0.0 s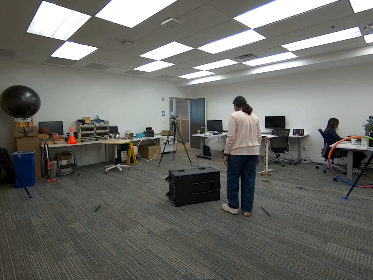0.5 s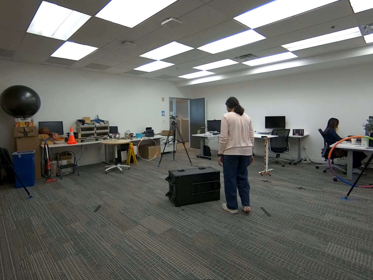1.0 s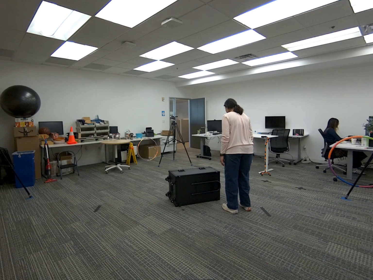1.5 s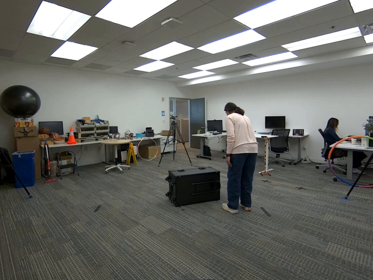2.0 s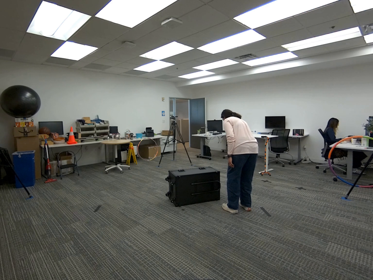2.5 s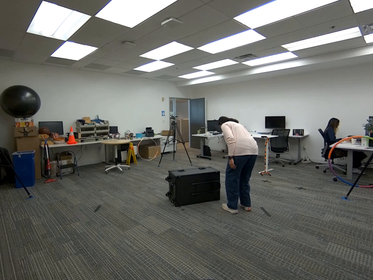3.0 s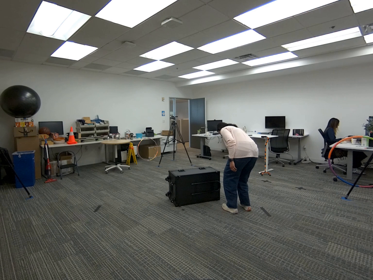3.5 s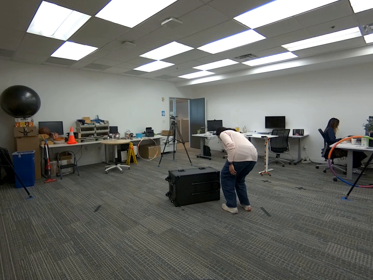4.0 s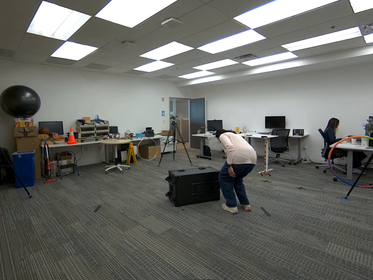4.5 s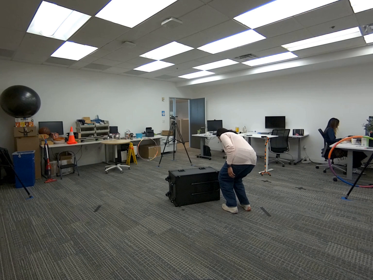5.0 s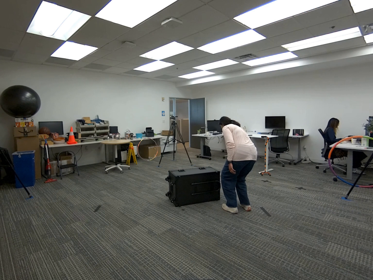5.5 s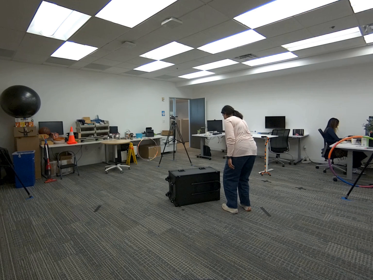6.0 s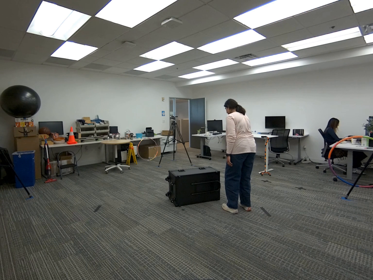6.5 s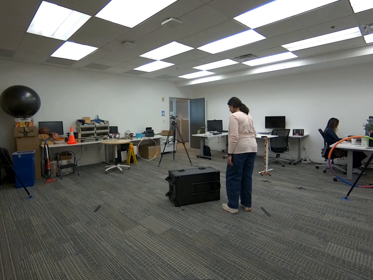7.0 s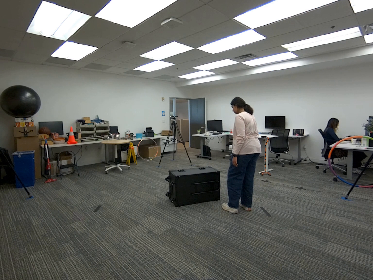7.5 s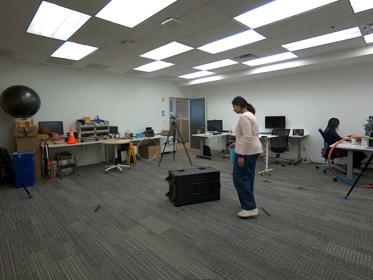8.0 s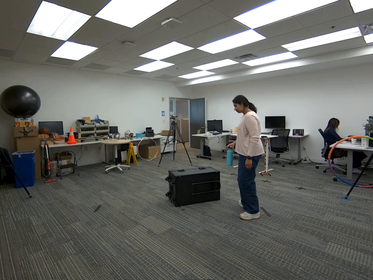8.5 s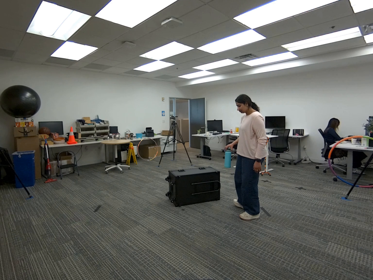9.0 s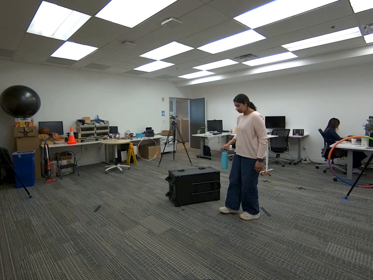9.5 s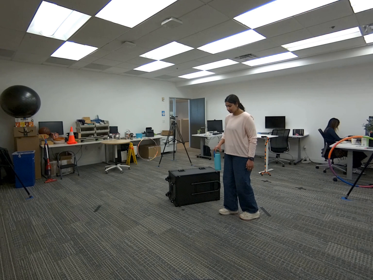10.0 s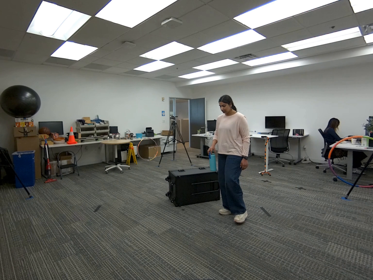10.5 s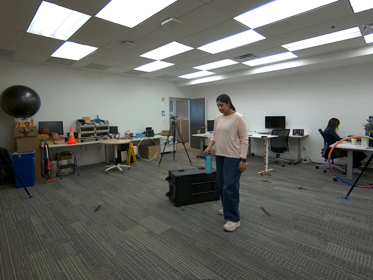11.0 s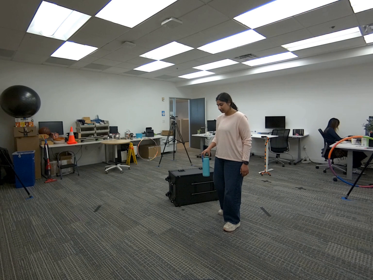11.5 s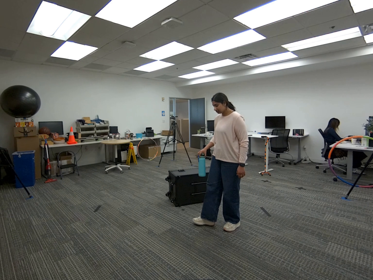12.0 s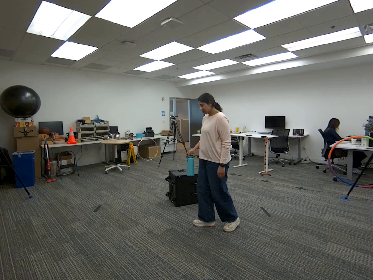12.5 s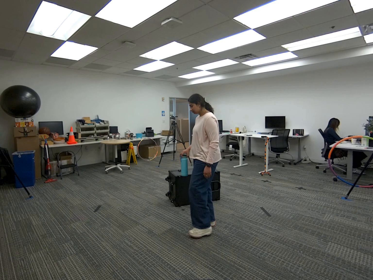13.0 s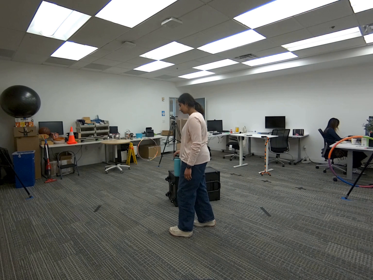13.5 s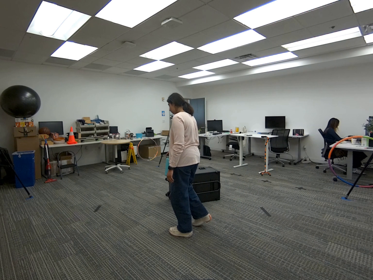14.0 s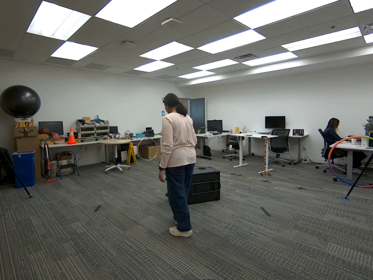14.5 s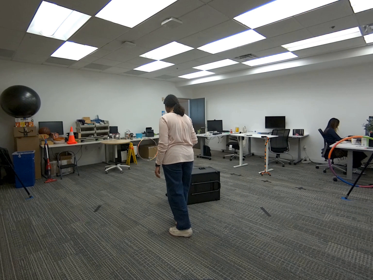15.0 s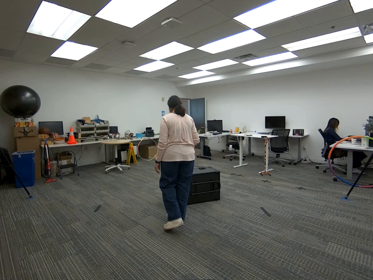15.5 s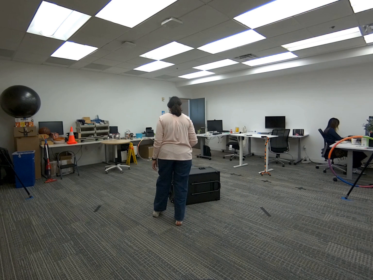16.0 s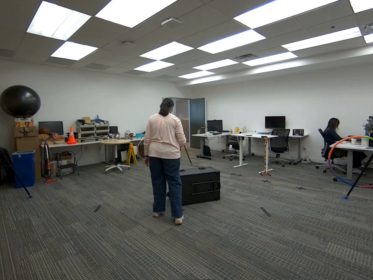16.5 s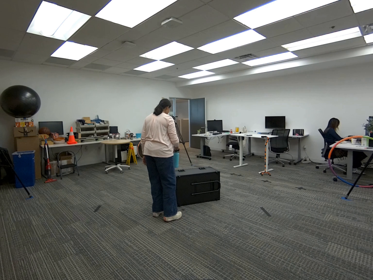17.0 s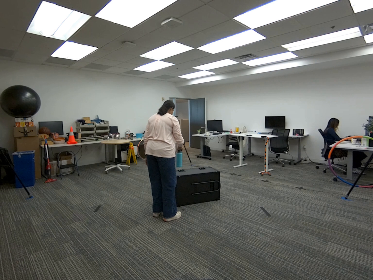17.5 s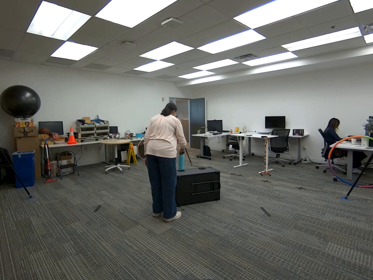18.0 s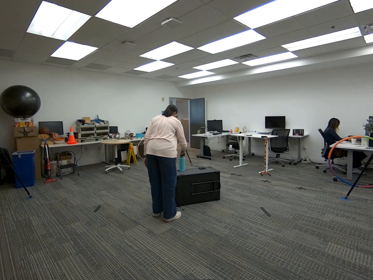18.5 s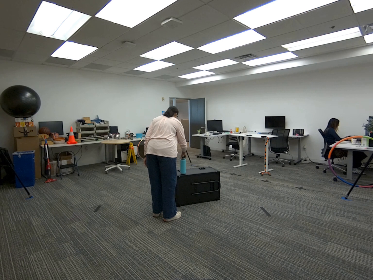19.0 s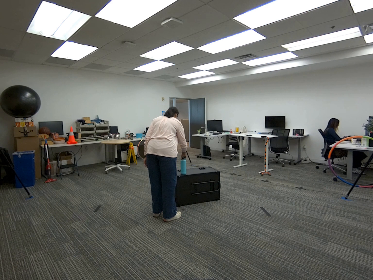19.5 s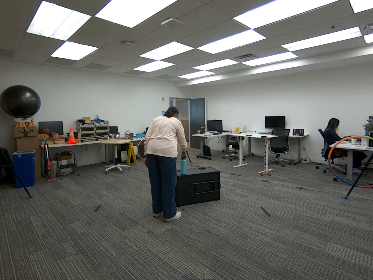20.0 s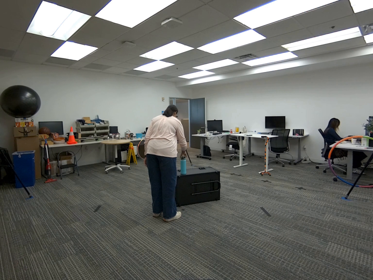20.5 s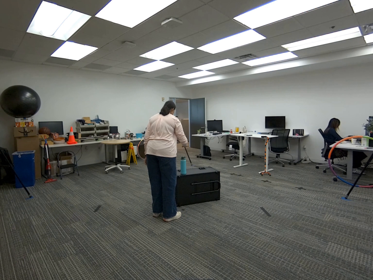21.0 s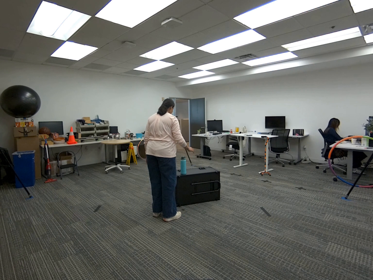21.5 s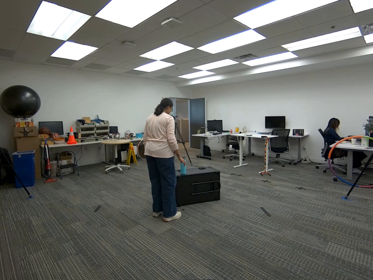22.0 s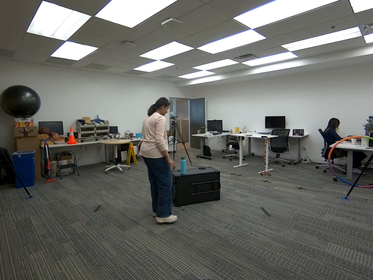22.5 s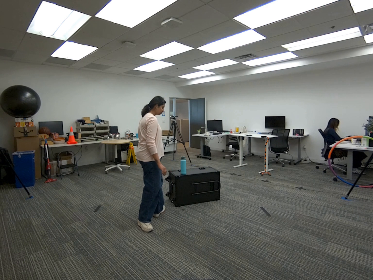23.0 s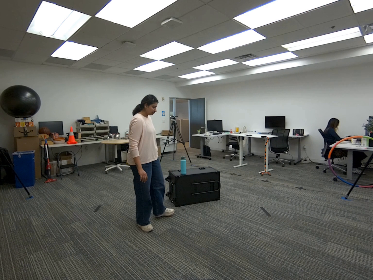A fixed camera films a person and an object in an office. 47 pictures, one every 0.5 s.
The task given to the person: Walk to the cyan water bottle on the ground. Pick up the bottle with your right hand, and place it on the G1 box.
